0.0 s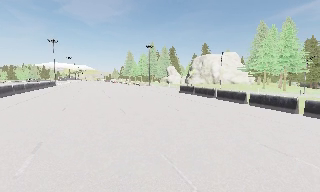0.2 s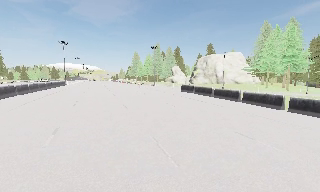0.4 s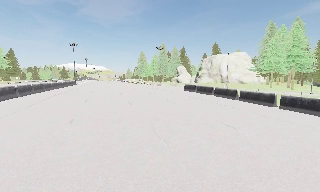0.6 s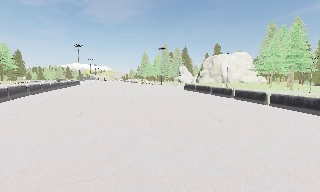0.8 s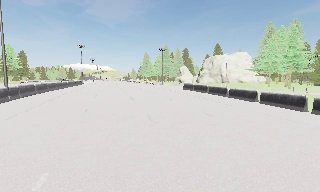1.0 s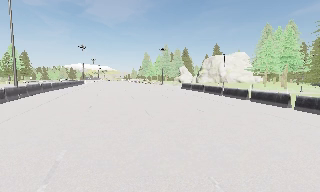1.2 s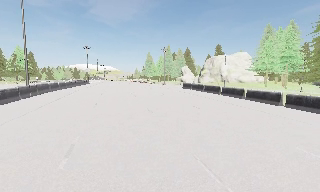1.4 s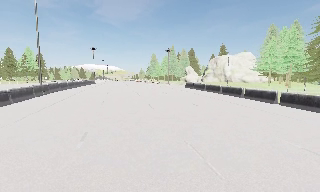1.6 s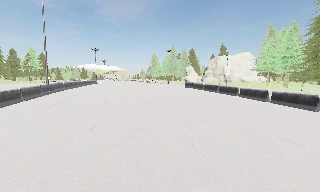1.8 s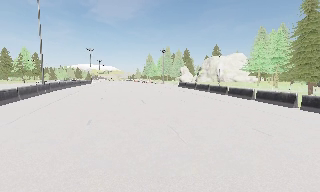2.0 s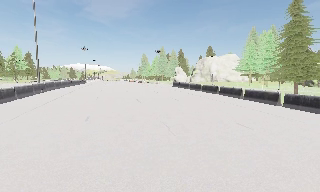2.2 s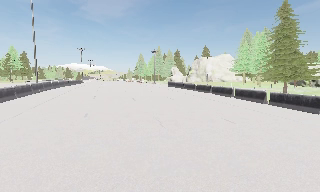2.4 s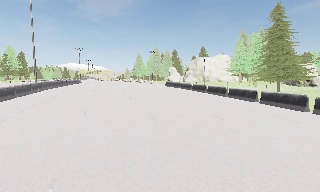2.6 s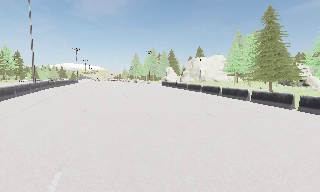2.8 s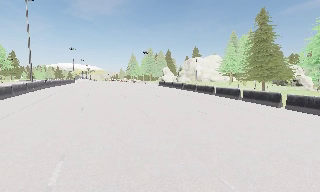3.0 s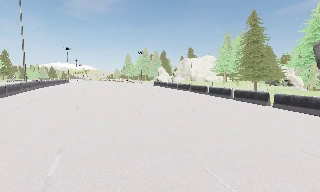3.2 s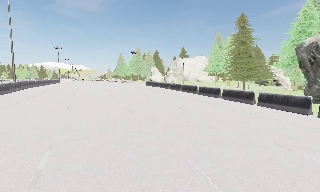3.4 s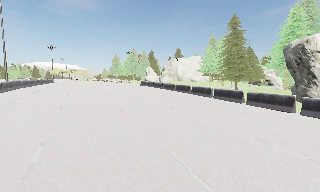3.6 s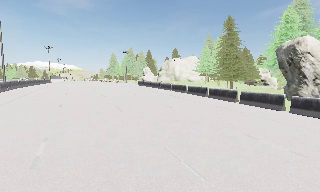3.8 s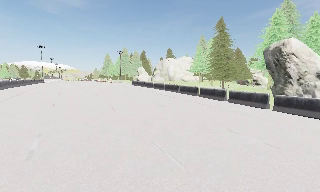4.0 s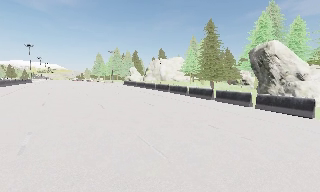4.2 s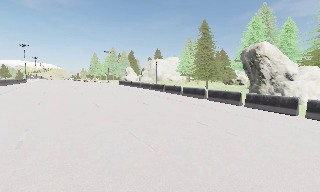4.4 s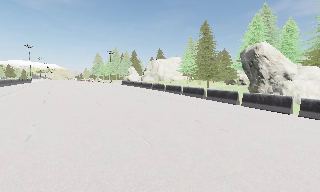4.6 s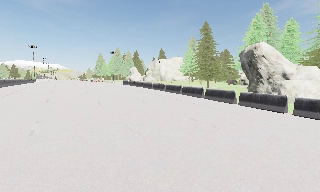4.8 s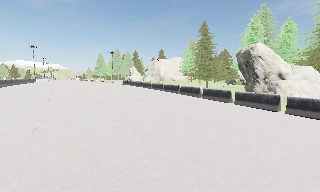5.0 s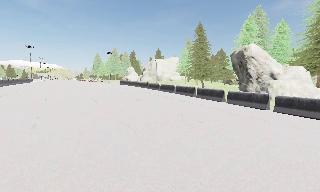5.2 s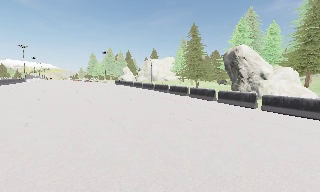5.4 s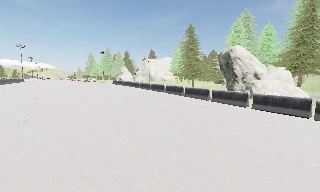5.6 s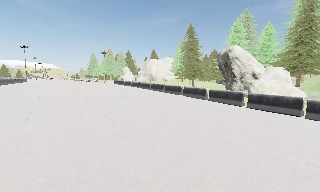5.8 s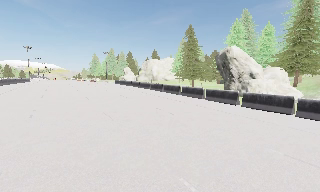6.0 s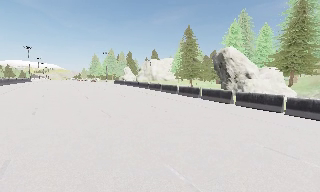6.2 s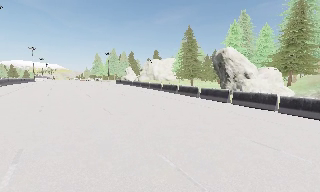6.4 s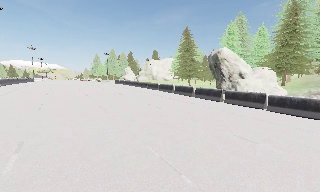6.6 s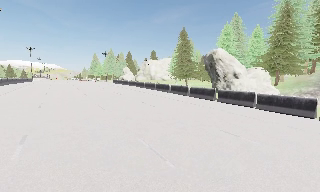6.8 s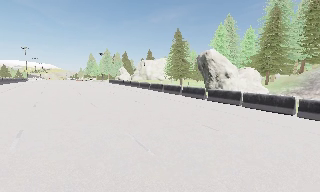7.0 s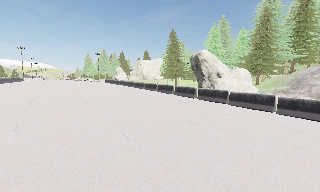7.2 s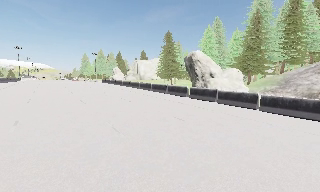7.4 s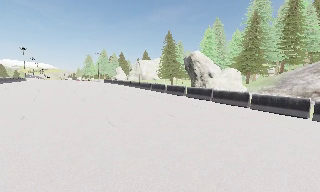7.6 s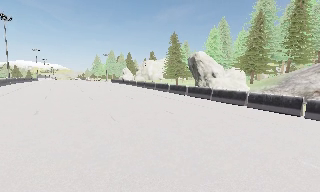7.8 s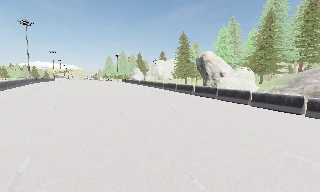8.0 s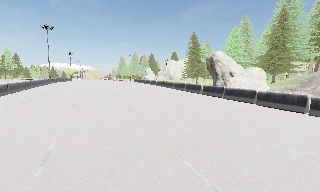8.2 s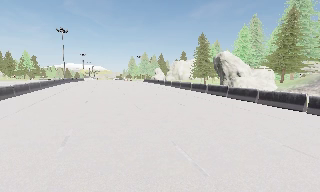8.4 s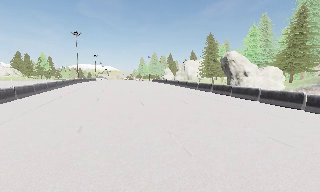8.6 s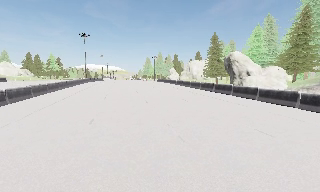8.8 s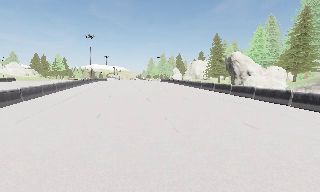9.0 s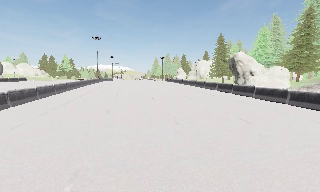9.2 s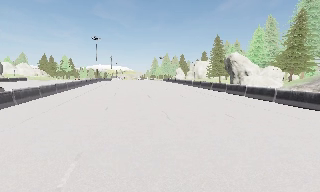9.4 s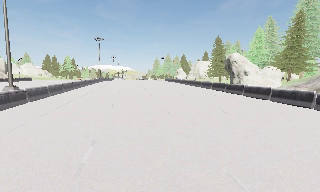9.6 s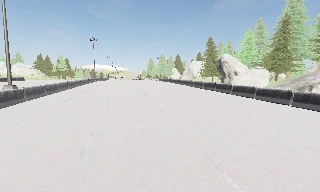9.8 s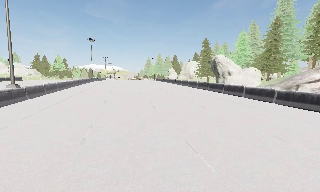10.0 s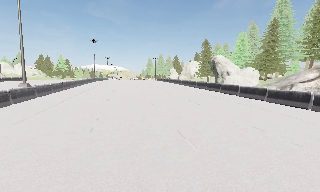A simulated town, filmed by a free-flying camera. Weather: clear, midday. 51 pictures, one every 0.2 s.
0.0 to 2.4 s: The camera travels backward, about 12 m, so what stands in front gets smaller. It loses speed.
2.4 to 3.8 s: The scene slides to the left, as the camera pans about 10 degrees to its right. It travels backward and to its right, about 3.5 m, so what stands in front gets smaller.
3.8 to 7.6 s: The camera travels backward and to its right, about 12 m, so what stands in front gets smaller. It gains speed.
7.6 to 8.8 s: The camera pans to its left, which is counterclockwise from overhead, by about 20 degrees. It travels backward, about 6 m, so what stands in front gets smaller.
8.8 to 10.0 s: The camera travels backward, about 6 m, so what stands in front gets smaller.
The film runs backward here.
